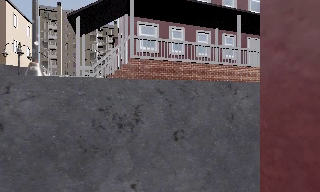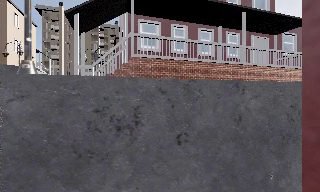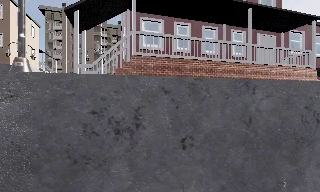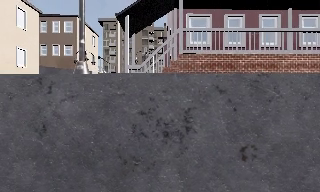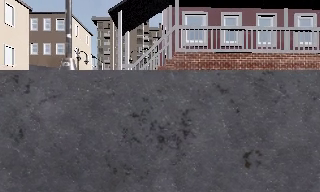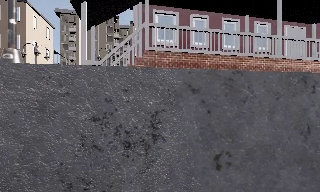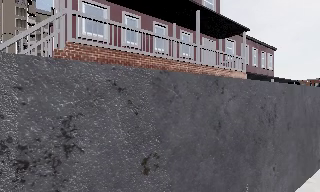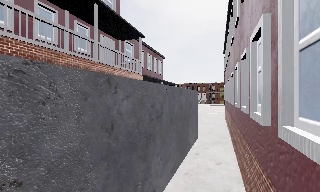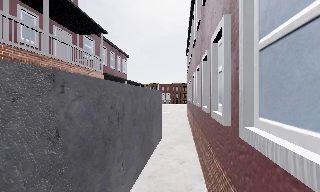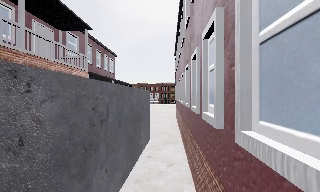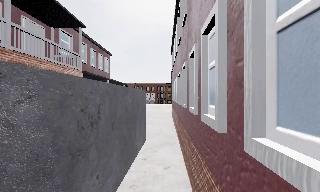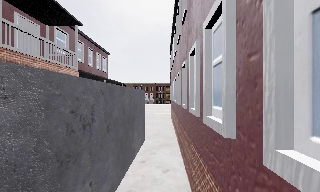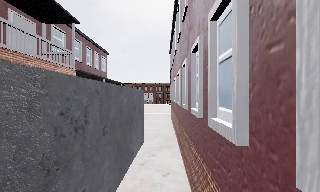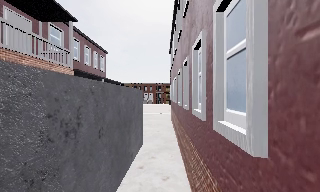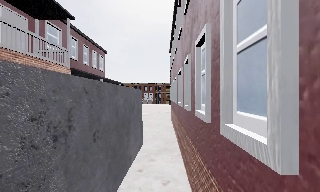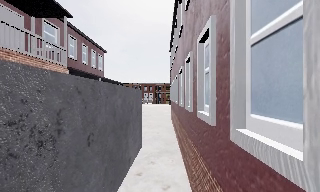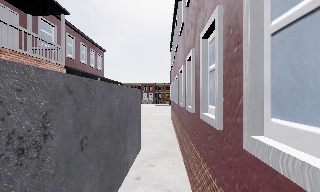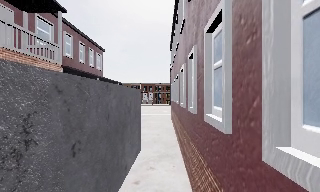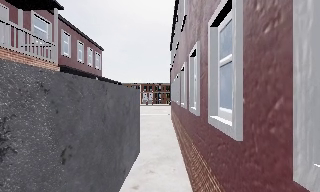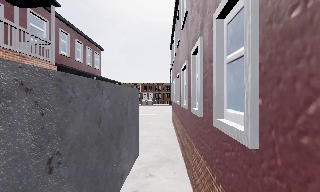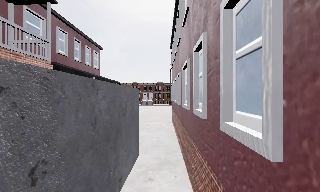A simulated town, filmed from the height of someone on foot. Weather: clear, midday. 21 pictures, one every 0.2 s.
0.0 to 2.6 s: The camera swings to its right by about 70 degrees, and the scene slides to the left. It travels forward, about 3 m.
2.6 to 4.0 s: The camera travels forward, about 1.5 m, so what stands in front looms larger.
The film runs forward here.
